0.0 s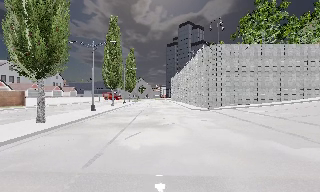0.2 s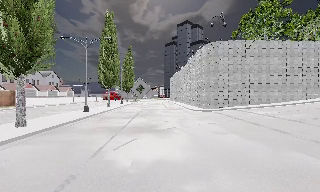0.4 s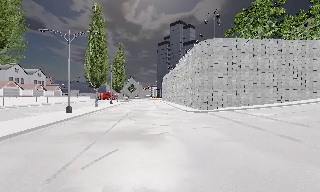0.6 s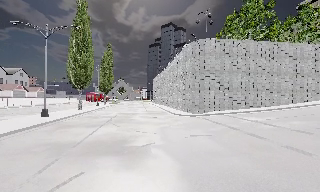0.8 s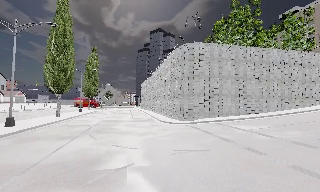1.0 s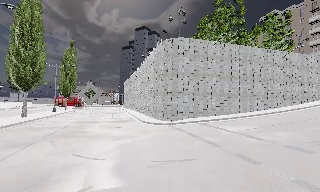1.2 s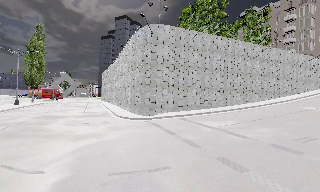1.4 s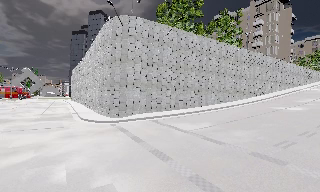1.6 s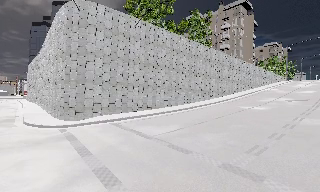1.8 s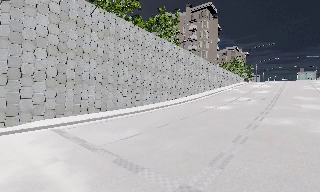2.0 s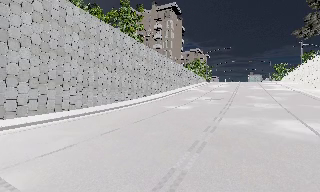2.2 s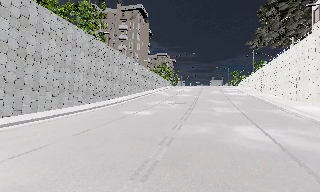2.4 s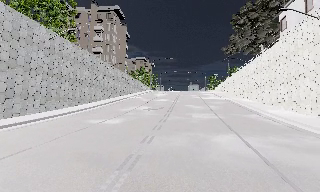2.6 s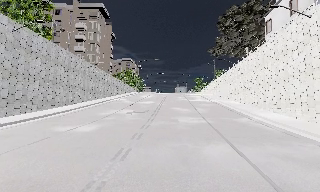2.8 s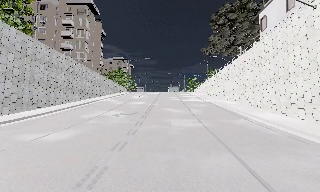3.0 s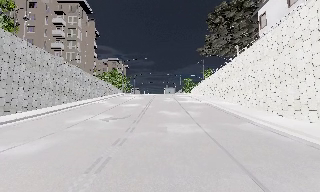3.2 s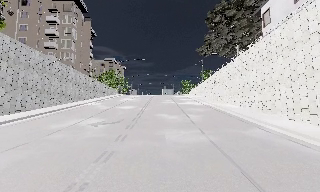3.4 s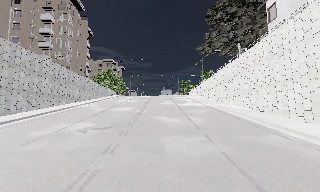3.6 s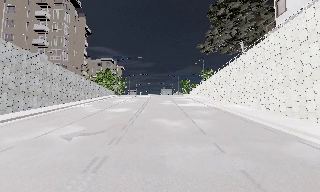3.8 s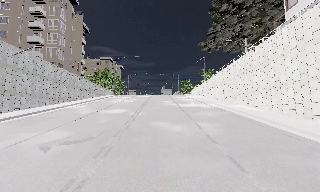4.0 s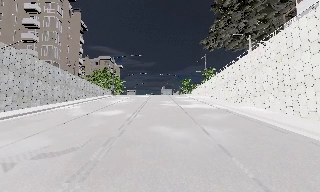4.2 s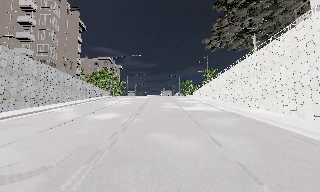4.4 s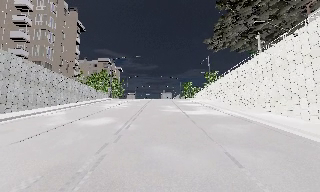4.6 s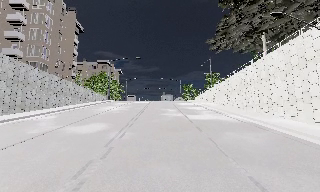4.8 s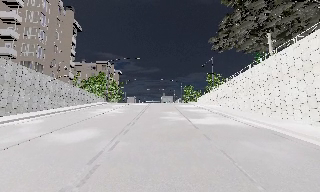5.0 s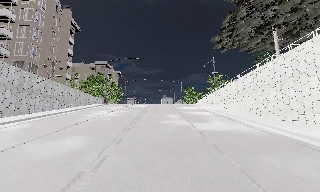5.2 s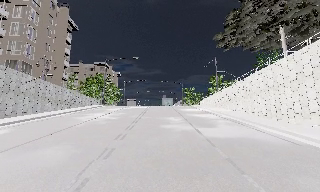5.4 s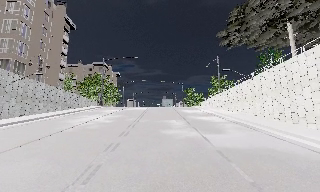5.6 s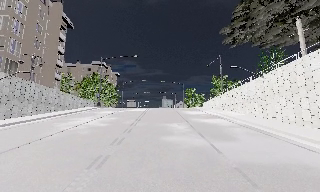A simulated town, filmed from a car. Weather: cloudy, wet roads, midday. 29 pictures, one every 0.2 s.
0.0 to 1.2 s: The camera swings to its right by about 20 degrees, and the scene slides to the left. It travels forward, about 8 m, so what stands in front looms larger.
1.2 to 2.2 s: The camera pans to its right, which is clockwise from overhead, by about 50 degrees. It travels forward and to its right, about 7 m.
2.2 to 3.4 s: The camera pans to its right, which is clockwise from overhead, by about 15 degrees. It travels forward, about 8 m, so what stands in front looms larger.
3.4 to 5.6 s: The camera travels forward, about 14 m, so what stands in front looms larger.
The film runs forward here.
